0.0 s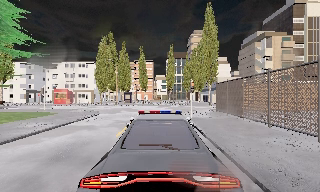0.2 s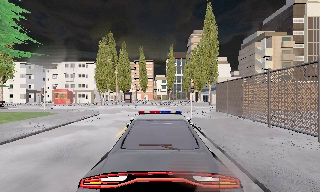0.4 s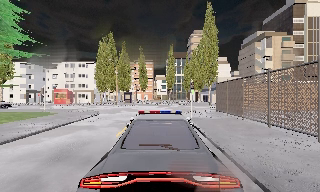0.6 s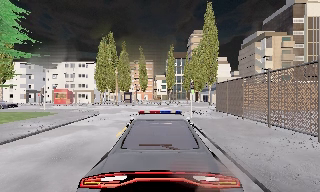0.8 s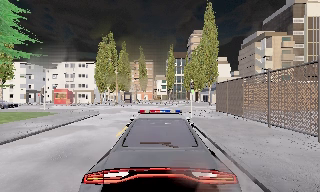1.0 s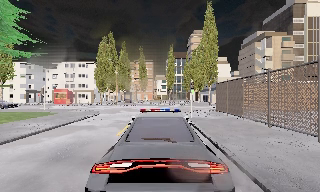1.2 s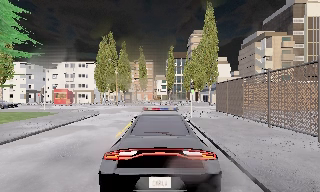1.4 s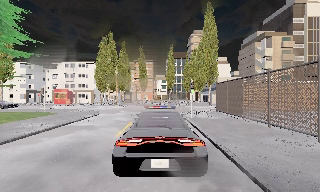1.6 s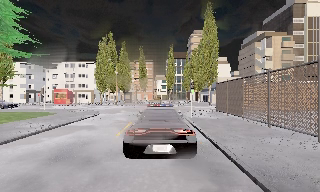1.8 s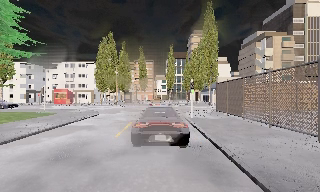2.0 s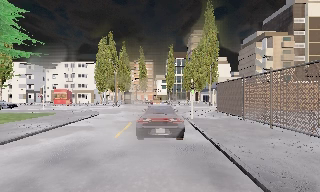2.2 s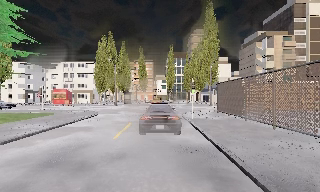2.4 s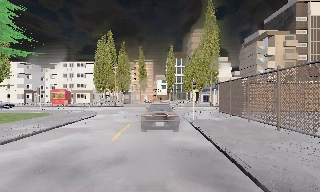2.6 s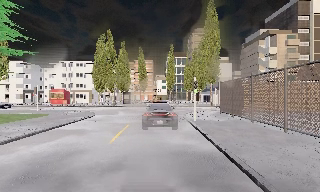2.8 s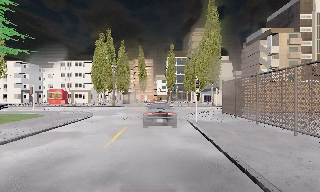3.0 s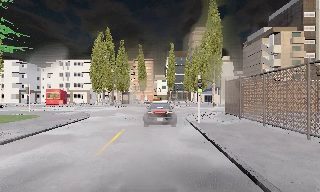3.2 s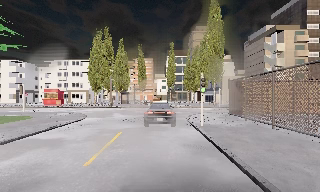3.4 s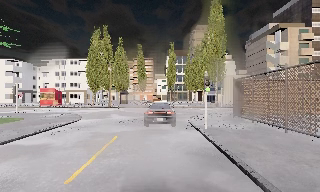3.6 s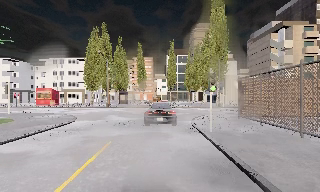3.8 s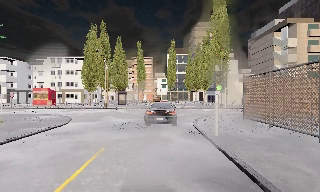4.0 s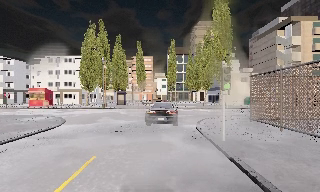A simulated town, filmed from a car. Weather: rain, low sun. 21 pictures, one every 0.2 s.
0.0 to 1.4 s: The camera keeps its place and its aim.
1.4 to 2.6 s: The camera travels forward, about 1 m, so what stands in front looms larger. It gains speed.
2.6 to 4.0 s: The camera travels forward, about 5 m, so what stands in front looms larger.
The film runs forward here.
